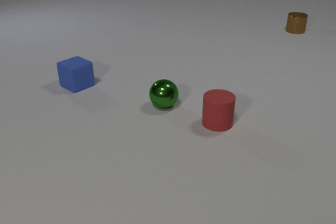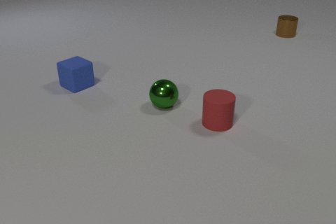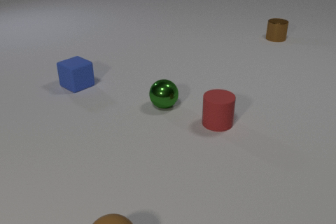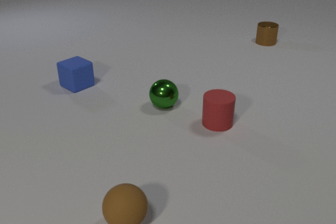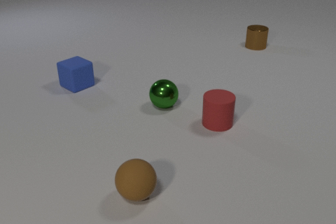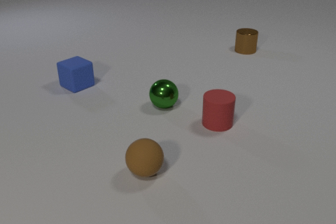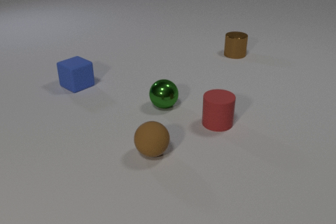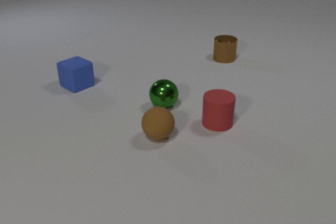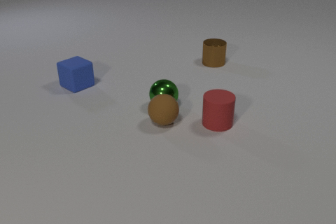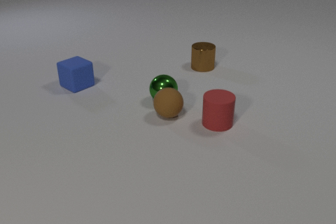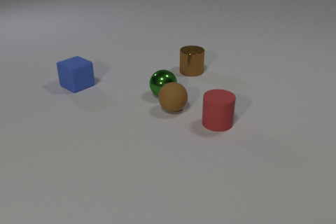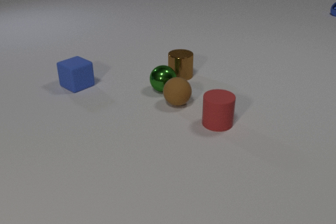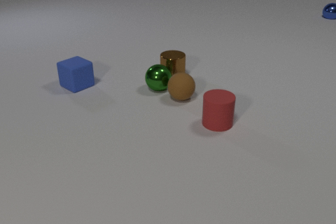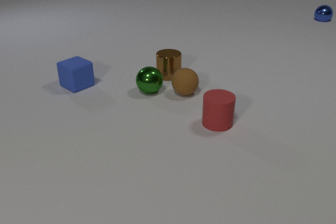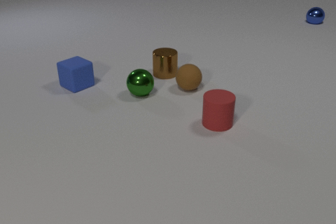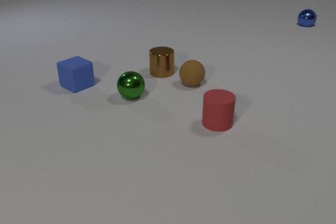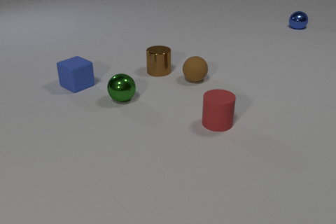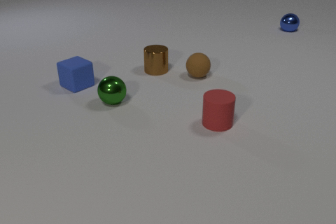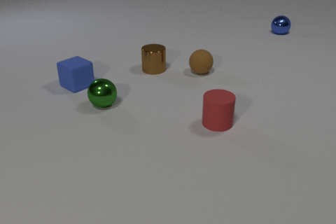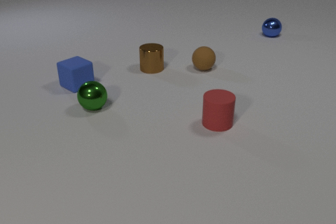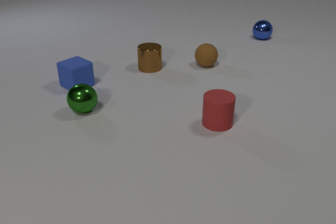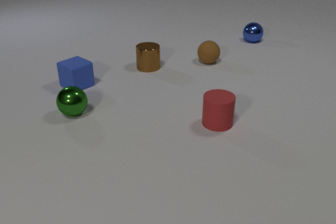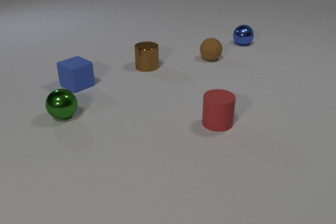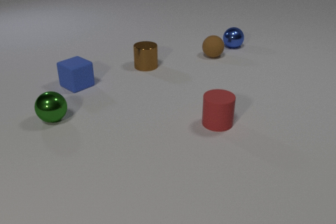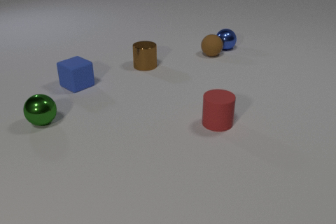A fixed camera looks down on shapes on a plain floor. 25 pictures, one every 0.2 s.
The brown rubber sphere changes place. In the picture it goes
away from the camera.
The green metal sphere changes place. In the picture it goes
to the left.
0.0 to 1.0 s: The brown rubber sphere comes in at the bottom edge, rolls away from the camera. The brown metal cylinder slides toward the camera and to the left.
1.0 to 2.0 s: The brown rubber sphere rolls away from the camera. The green metal sphere rolls away from the camera. The brown metal cylinder slides toward the camera and to the left. The brown rubber sphere and the green metal sphere collide.
2.0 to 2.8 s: The brown rubber sphere rolls away from the camera. The green metal sphere rolls to the left. The blue metal sphere comes in at the right edge, rolls toward the camera and to the left. The brown metal cylinder slides to the left. The green metal sphere and the brown metal cylinder collide.
2.8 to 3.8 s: The brown rubber sphere rolls away from the camera. The green metal sphere rolls to the left and toward the camera. The blue metal sphere rolls toward the camera and to the left. The brown metal cylinder slides to the left and away from the camera.
3.8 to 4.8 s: The brown rubber sphere rolls away from the camera. The green metal sphere rolls to the left. The blue metal sphere rolls toward the camera and to the left. The brown metal cylinder slides away from the camera and to the left. The brown rubber sphere and the blue metal sphere collide.
What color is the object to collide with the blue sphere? brown.
What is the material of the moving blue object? metal.
Are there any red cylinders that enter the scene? no.
